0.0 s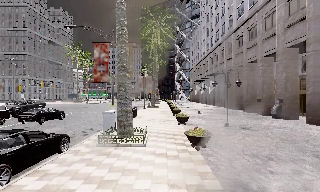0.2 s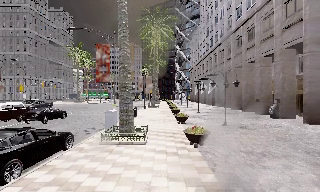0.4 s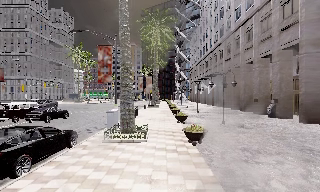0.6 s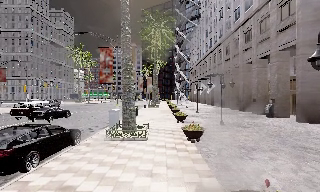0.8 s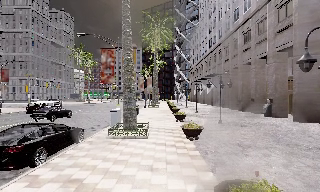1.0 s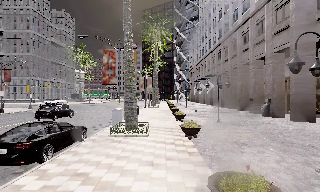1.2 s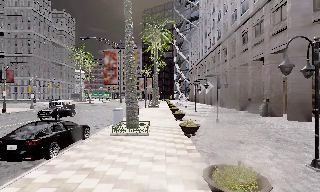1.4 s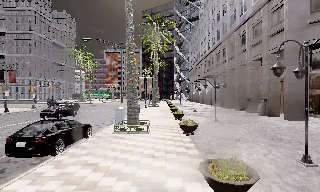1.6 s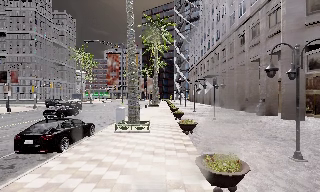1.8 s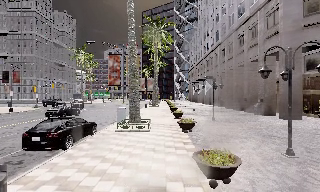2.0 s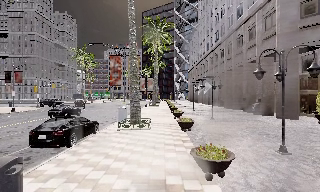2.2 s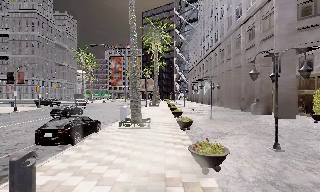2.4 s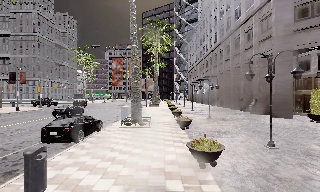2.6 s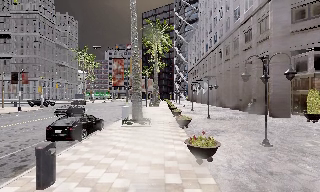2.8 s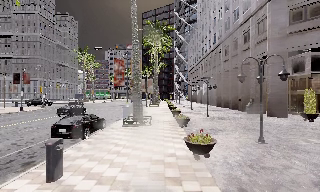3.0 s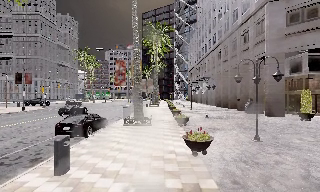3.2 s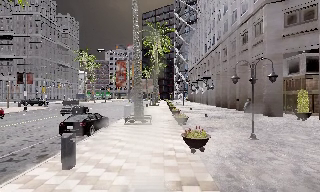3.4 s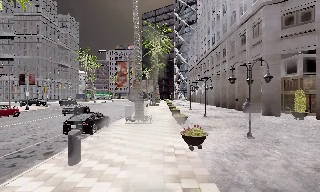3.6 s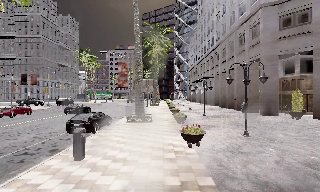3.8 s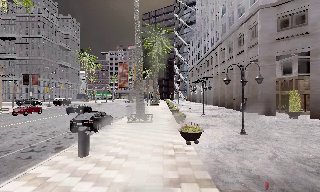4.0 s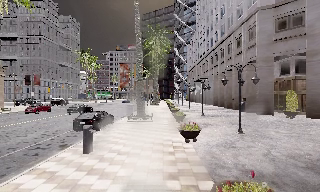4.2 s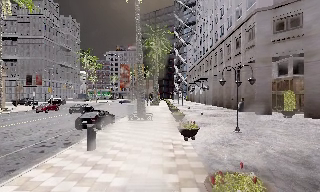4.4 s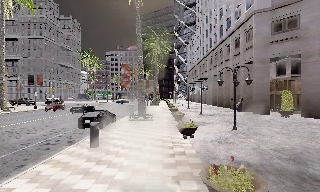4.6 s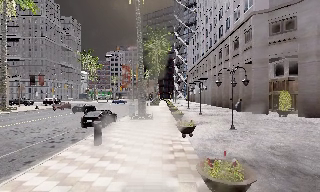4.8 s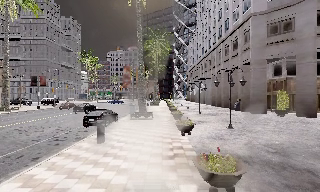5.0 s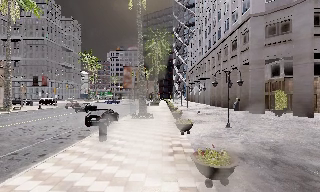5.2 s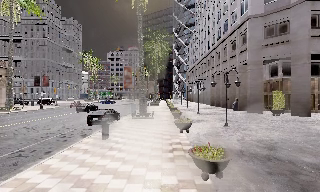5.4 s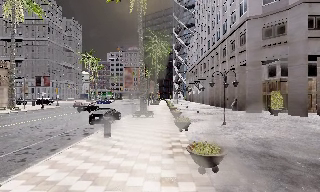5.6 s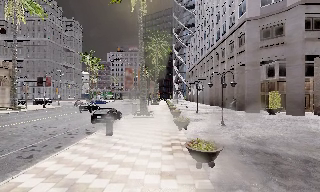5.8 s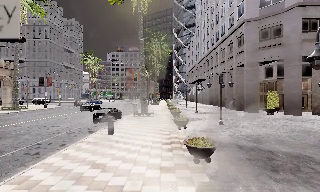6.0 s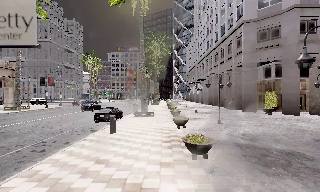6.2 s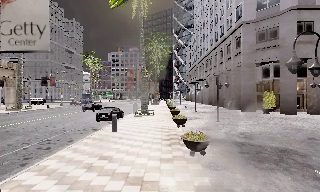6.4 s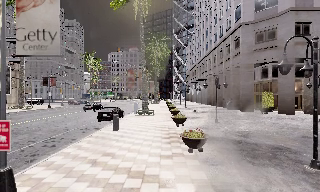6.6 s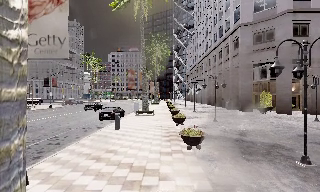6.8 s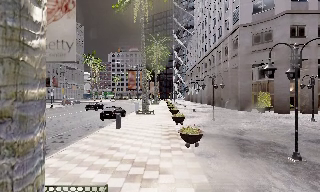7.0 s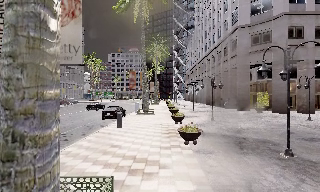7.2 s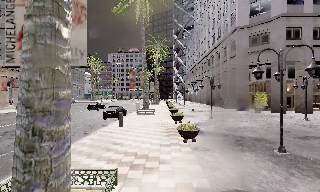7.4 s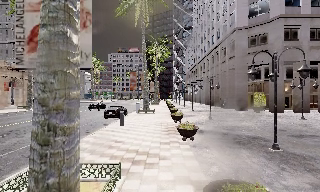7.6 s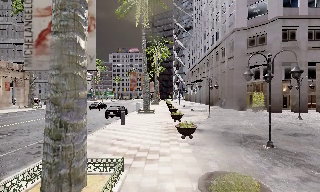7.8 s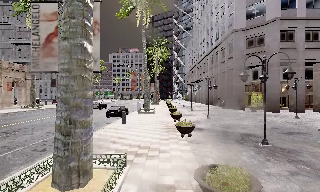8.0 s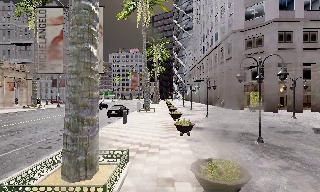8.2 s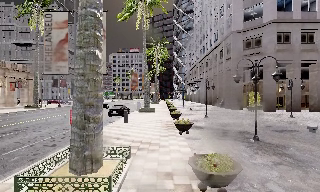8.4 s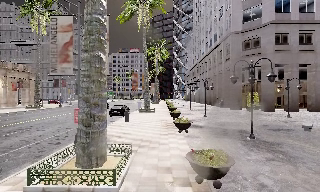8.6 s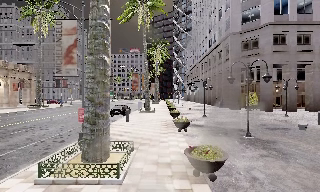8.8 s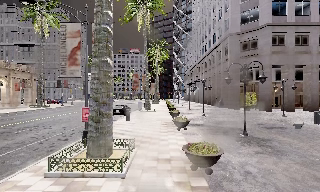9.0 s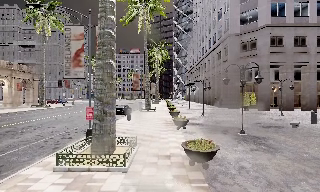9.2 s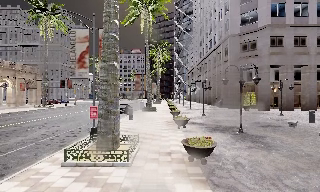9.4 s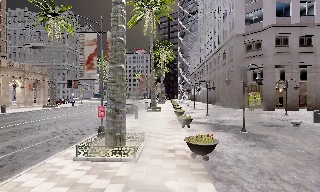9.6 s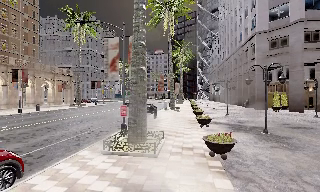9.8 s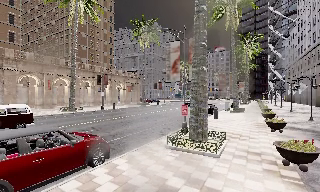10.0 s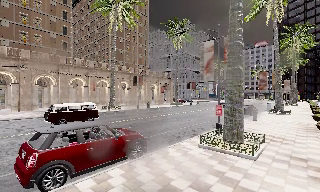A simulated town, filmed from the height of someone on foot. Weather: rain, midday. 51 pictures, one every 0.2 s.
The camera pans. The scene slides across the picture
to the right.
The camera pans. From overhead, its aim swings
counterclockwise.
0.0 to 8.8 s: The camera travels backward, about 17 m, so what stands in front gets smaller.
8.8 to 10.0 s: The camera pans to its left, which is counterclockwise from overhead, by about 40 degrees. It travels backward, about 2.5 m.
The film runs backward here.
